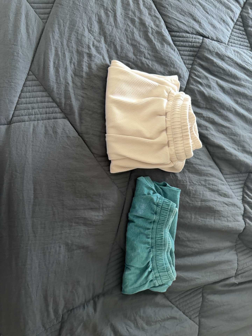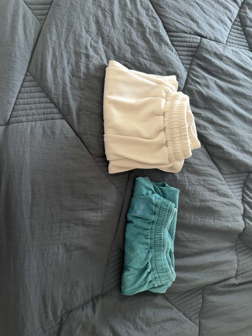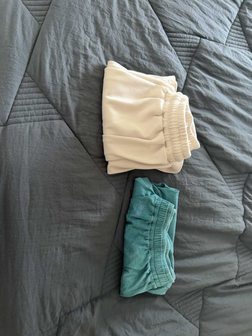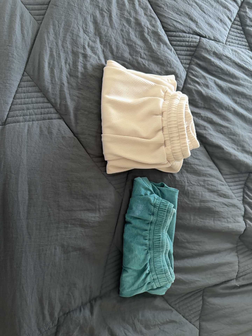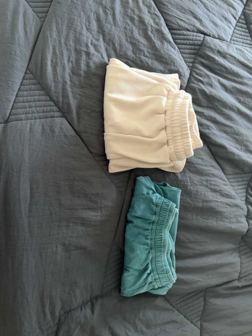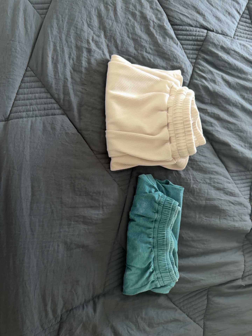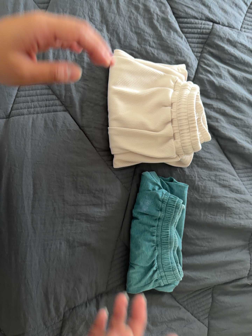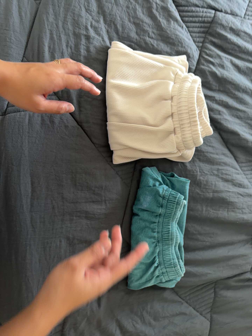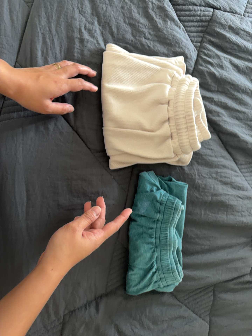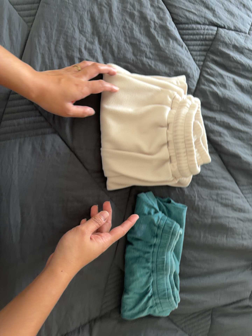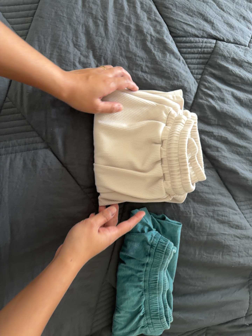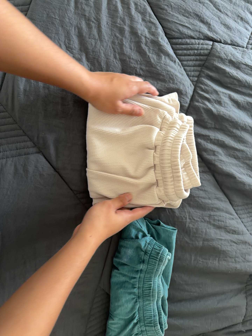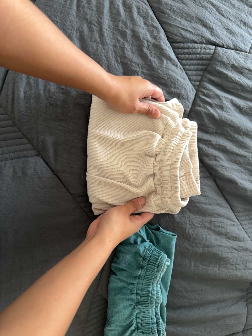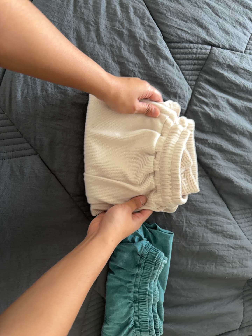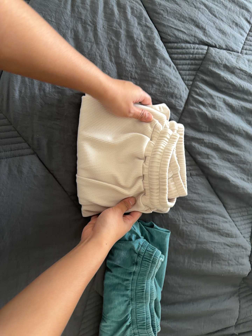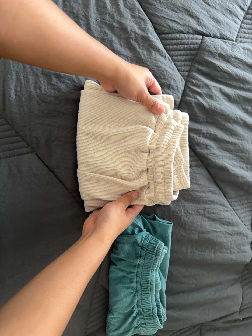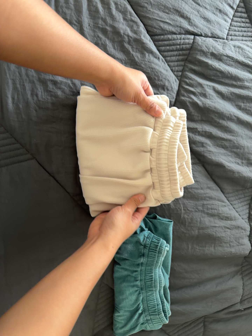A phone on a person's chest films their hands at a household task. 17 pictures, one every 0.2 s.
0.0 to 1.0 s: The camera shifts only a little, or ends up much as it began.
1.0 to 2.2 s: The camera travels toward the top of its view and to its right, about 14 cm, so close, fixed things drift downward.
2.2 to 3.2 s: The camera shifts only a little, or ends up much as it began.
The film runs backward here.
